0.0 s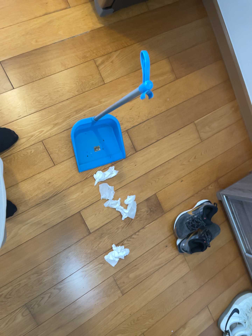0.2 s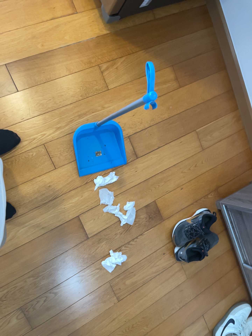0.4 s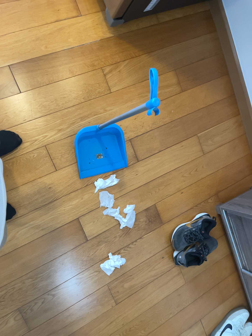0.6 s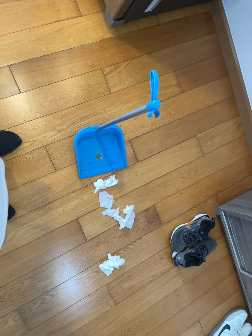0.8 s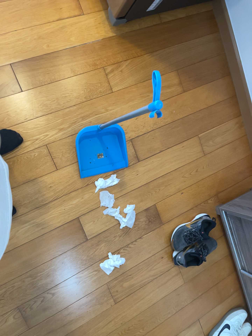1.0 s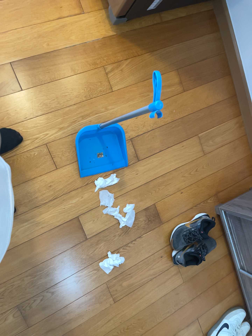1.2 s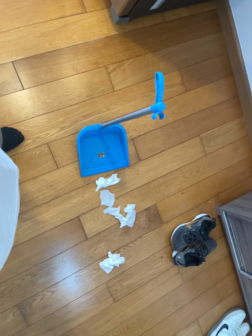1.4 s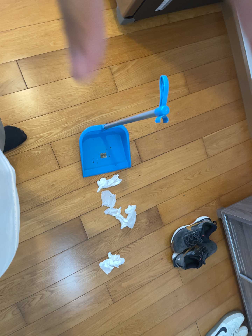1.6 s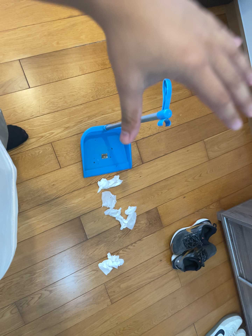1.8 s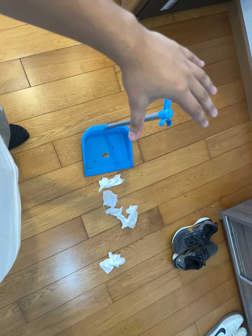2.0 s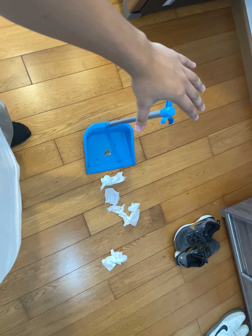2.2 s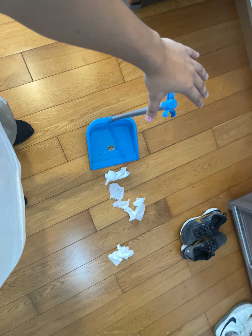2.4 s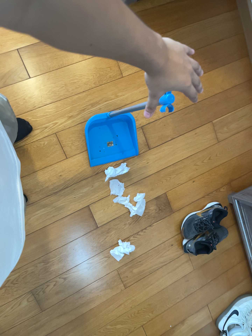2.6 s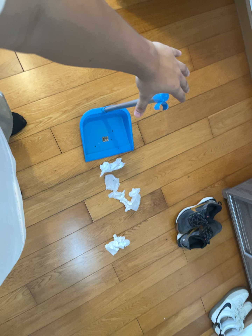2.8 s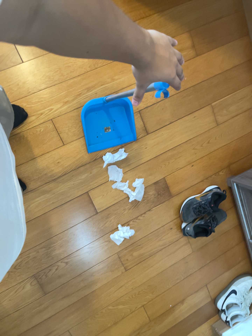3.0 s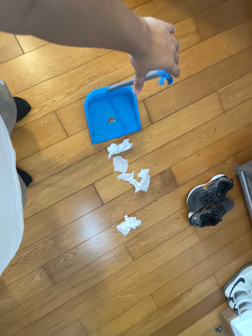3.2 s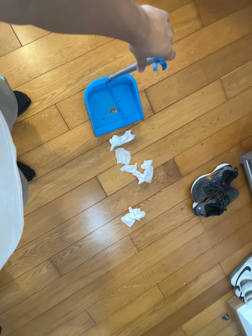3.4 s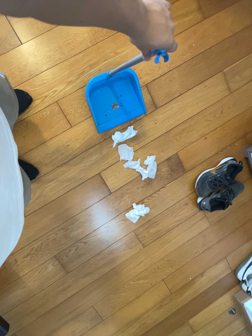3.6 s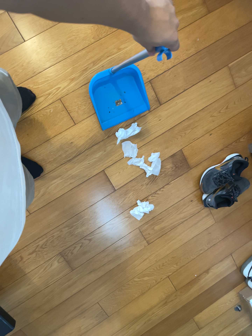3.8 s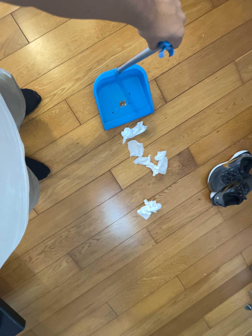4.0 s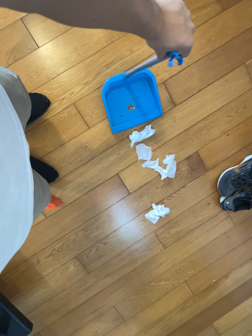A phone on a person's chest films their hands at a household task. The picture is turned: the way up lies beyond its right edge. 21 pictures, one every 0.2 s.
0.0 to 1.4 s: The camera travels toward the top of its view, about 5 cm, so close, fixed things drift downward.
1.4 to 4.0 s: The camera pans to its left by about 10 degrees. It travels forward and to its right, about 9 cm, so what stands in front looms larger. Its aim tips toward the bottom of its view by about 15 degrees, and the scene shifts upward.
The film runs forward here.
